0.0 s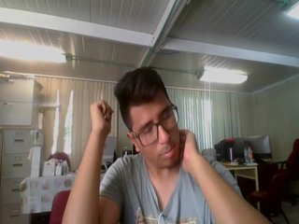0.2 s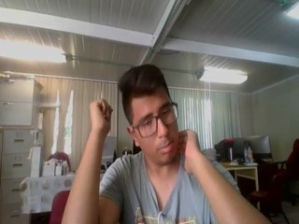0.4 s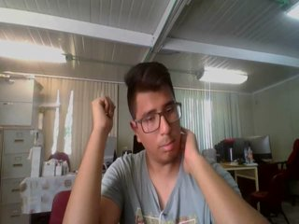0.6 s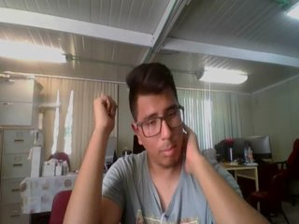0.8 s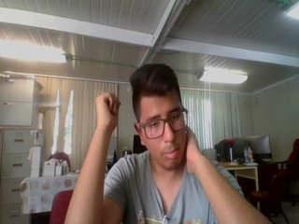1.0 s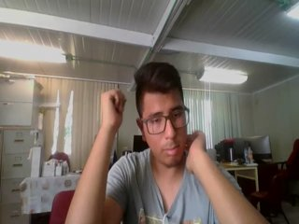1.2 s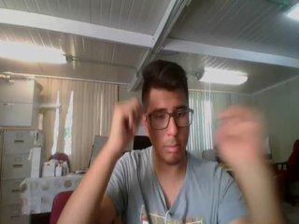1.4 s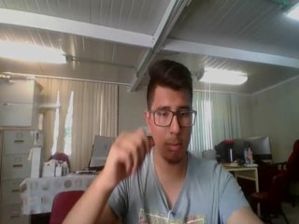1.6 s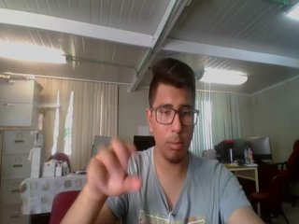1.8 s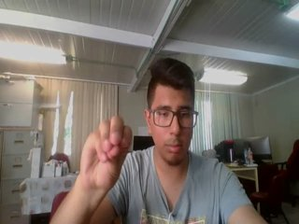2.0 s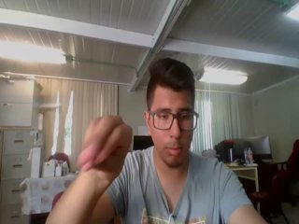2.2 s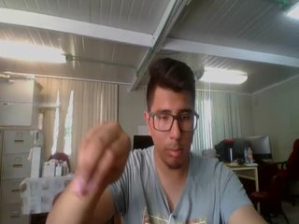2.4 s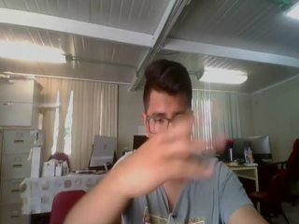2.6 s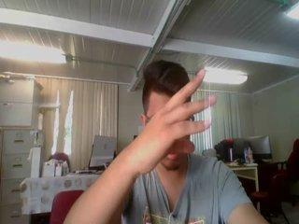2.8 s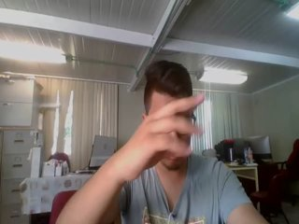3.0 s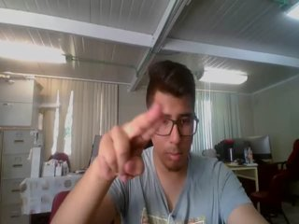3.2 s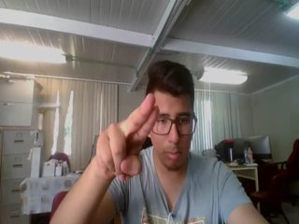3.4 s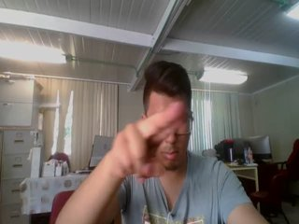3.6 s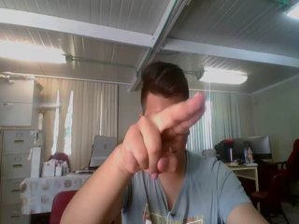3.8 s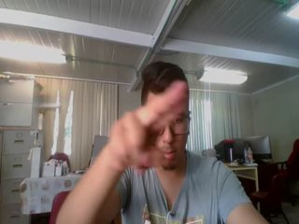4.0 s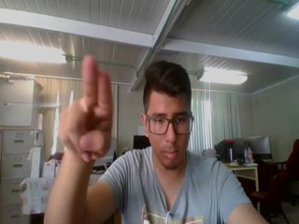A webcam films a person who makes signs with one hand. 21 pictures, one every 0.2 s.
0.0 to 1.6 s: Non-gesture.
1.7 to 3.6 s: On the screen the hand sweeps to the right. The name of the sign: Throw left.
3.7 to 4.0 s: Pointing with two fingers.
